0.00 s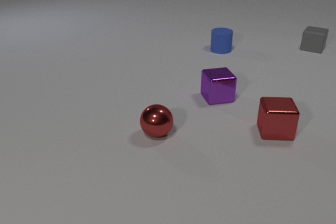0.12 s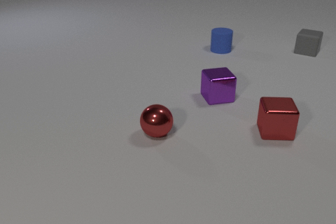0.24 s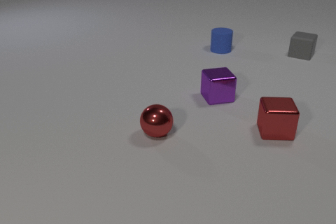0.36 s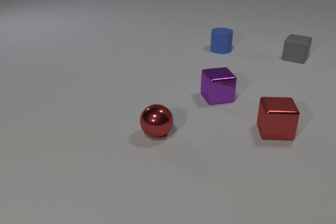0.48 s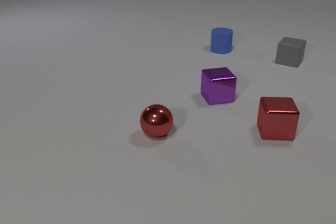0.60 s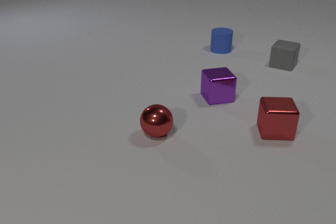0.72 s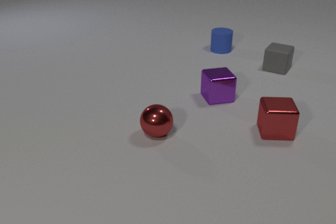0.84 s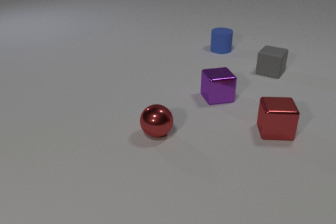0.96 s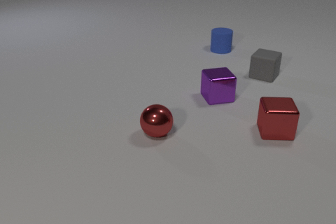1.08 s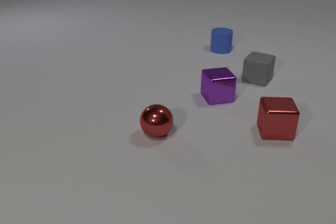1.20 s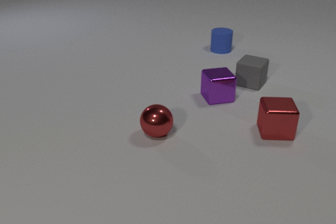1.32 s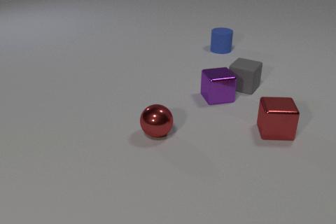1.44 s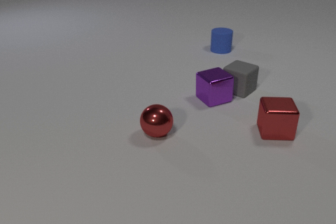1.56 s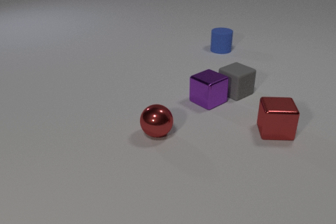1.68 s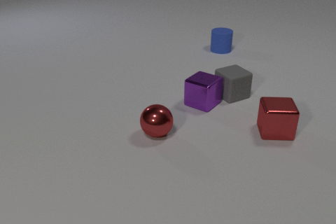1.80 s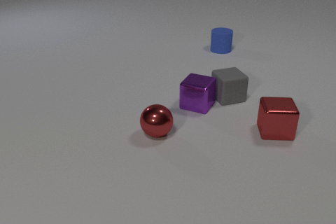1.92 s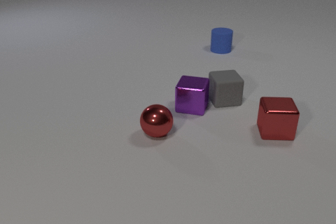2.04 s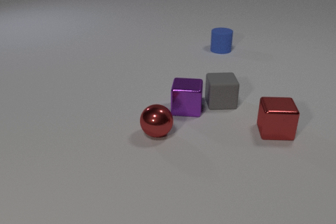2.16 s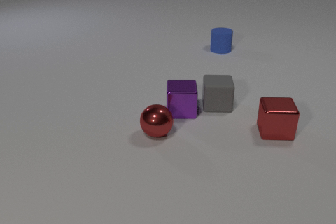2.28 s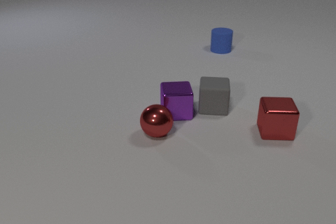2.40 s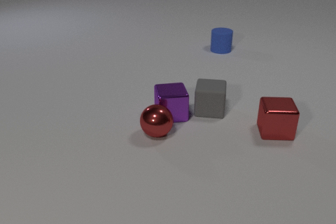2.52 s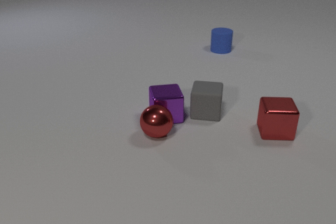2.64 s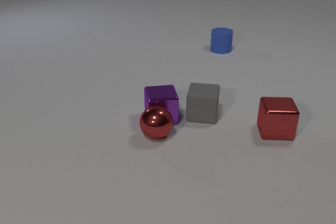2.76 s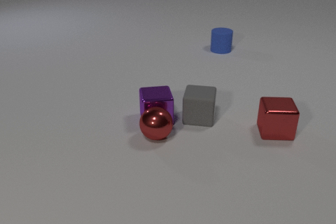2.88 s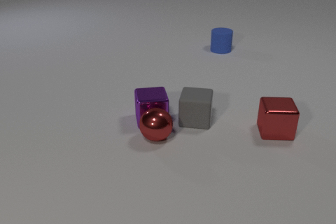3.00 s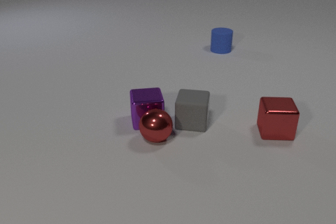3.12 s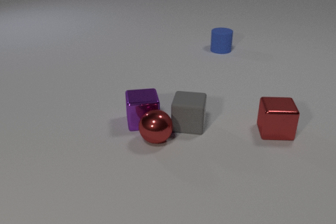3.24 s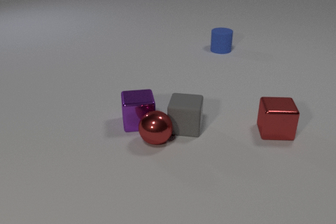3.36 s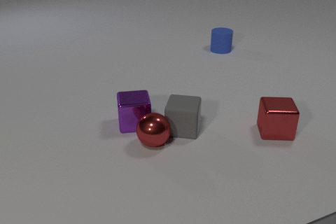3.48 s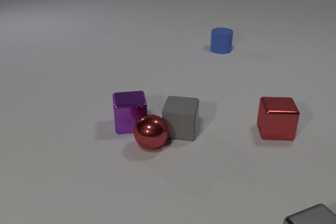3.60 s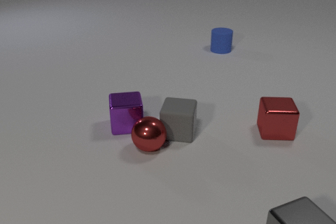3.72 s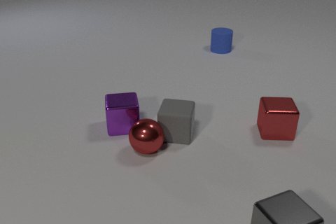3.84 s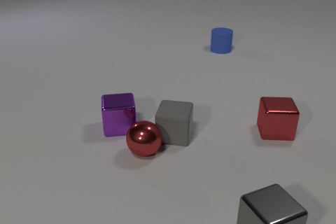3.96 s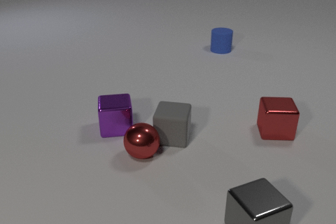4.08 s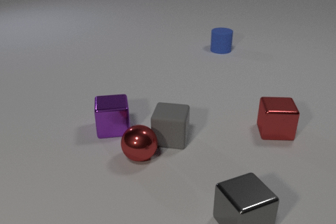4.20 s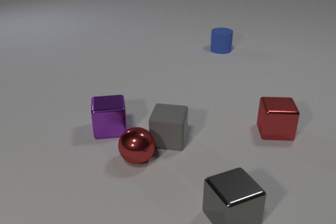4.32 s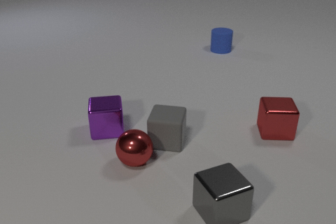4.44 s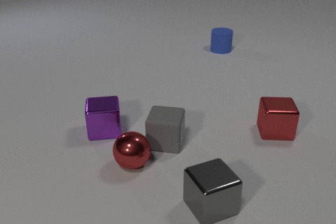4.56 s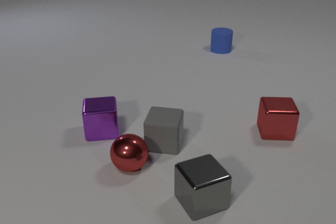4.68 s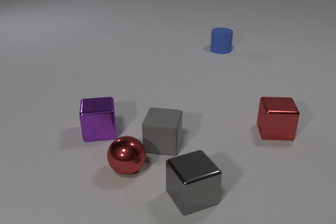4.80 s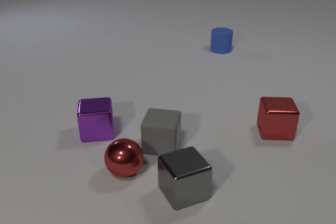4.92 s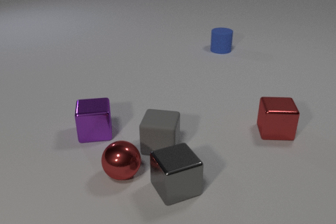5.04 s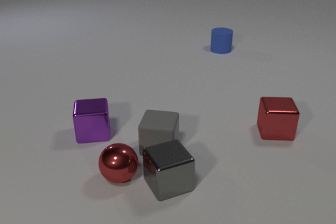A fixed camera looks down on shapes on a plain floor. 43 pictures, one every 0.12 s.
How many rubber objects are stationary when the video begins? 1.
What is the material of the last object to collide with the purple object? metal.
What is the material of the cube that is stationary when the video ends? metal.
0.00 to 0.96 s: The gray rubber cube slides toward the camera and to the left.
0.96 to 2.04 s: The gray rubber cube slides toward the camera and to the left, spins so that its near face slides to the left, clockwise seen from above. The purple metal cube slides to the left and toward the camera, spins counterclockwise seen from above by about 75 degrees, its near face sliding to the right. The gray rubber cube and the purple metal cube collide.
2.04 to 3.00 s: The gray rubber cube slides toward the camera and to the left. The purple metal cube slides to the left and toward the camera. The red metal sphere rolls toward the camera. The purple metal cube and the red metal sphere collide.
3.00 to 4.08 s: The gray rubber cube slides toward the camera and to the left. The purple metal cube slides to the left. The gray metal cube comes in at the bottom edge, slides to the left. The red metal sphere rolls toward the camera and to the left. The gray rubber cube and the red metal sphere collide.
4.08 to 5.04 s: The gray rubber cube slides toward the camera and to the left. The purple metal cube slides to the left. The gray metal cube slides to the left and away from the camera. The red metal sphere rolls toward the camera and to the left.
